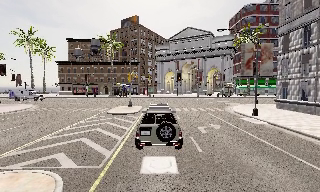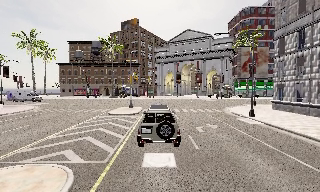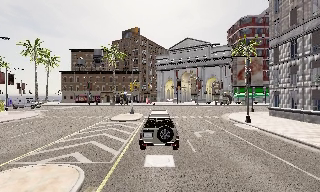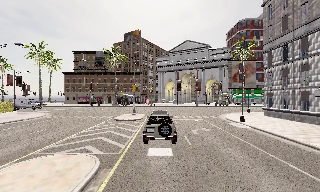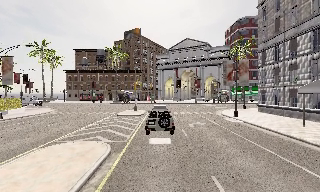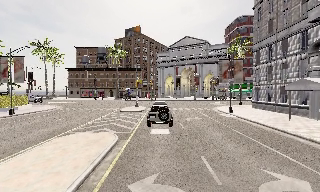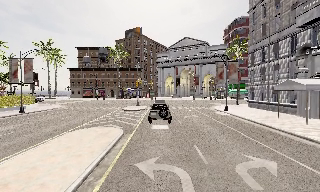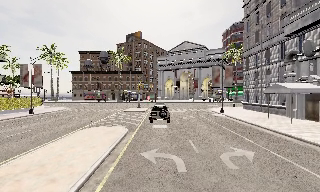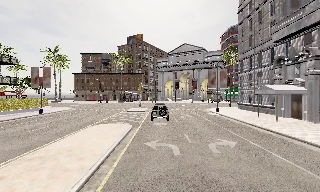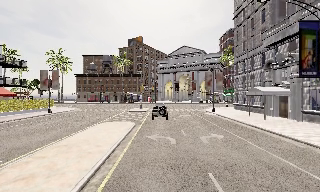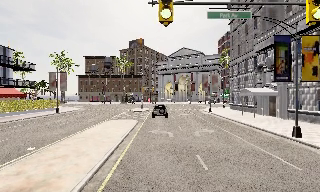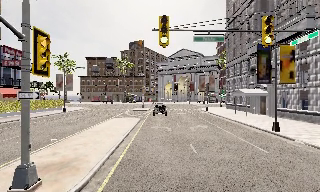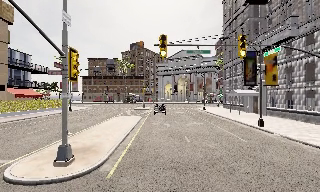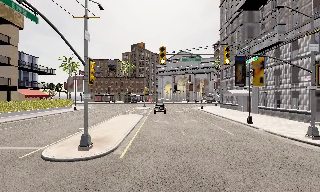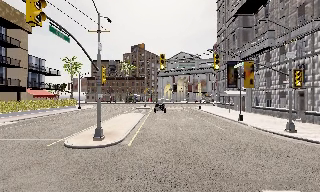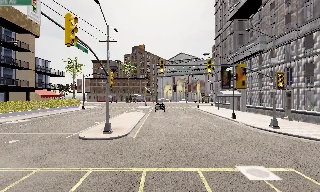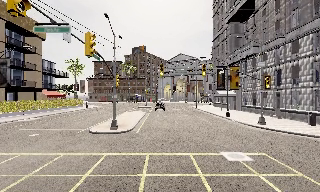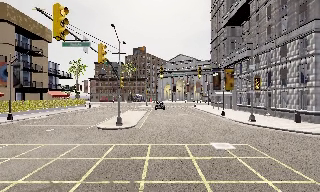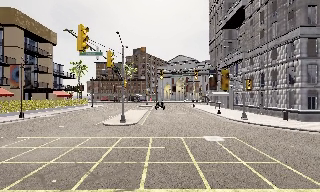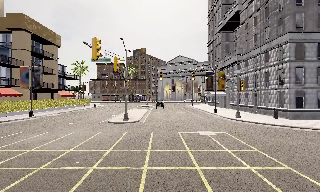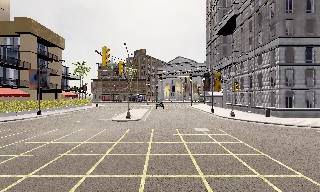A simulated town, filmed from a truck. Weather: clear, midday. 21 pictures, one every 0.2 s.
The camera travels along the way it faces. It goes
backward.
0.0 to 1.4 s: The camera travels backward, about 8 m, so what stands in front gets smaller. It gains speed.
1.4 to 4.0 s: The camera travels backward, about 20 m, so what stands in front gets smaller.
The film runs backward here.
